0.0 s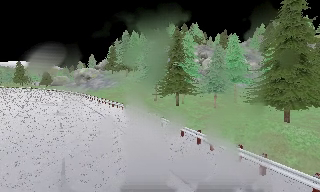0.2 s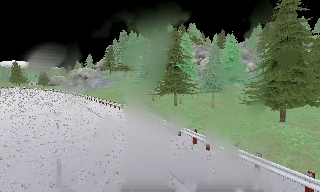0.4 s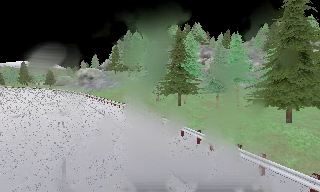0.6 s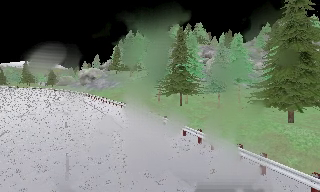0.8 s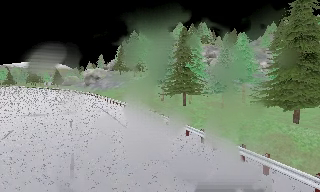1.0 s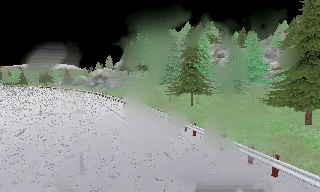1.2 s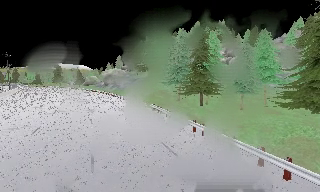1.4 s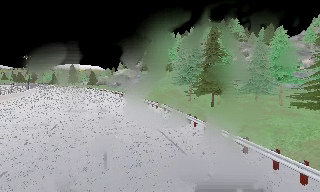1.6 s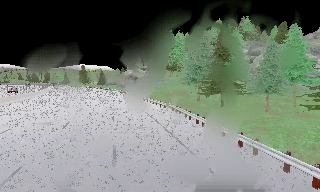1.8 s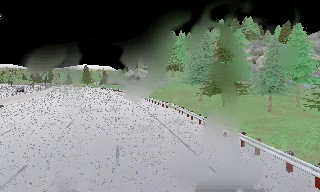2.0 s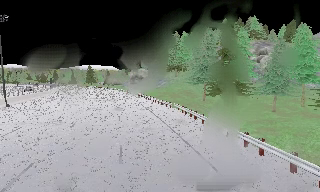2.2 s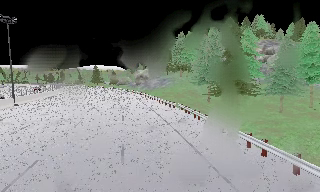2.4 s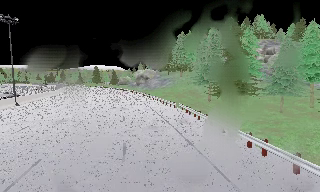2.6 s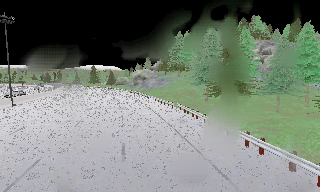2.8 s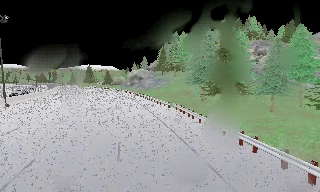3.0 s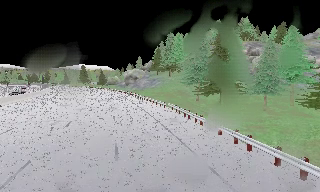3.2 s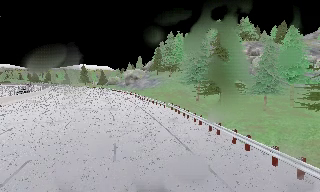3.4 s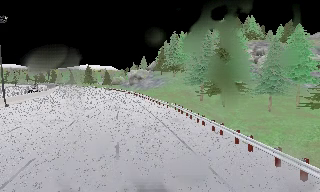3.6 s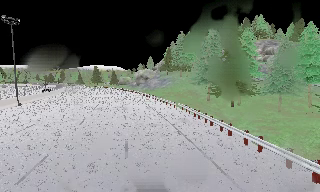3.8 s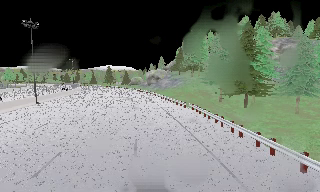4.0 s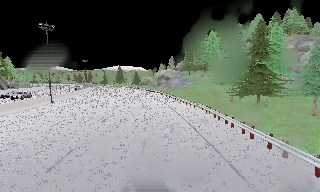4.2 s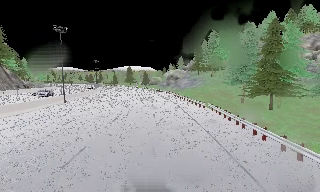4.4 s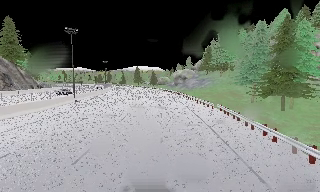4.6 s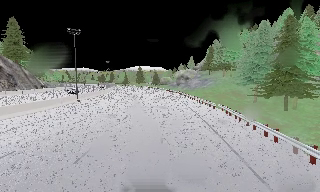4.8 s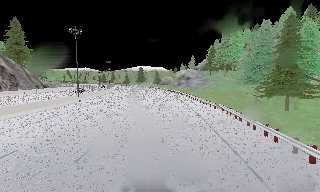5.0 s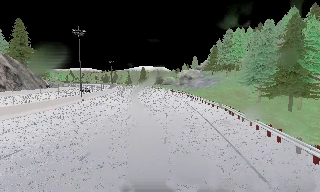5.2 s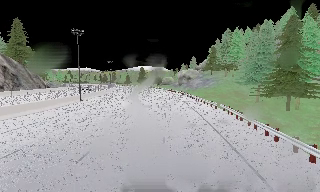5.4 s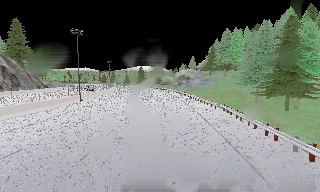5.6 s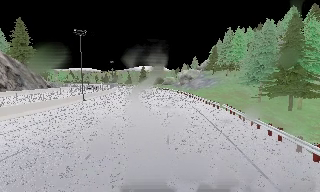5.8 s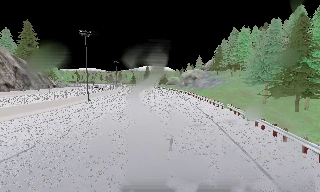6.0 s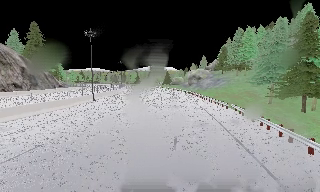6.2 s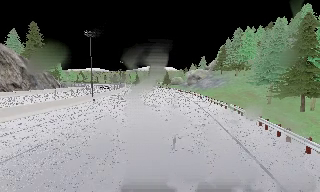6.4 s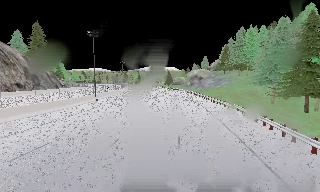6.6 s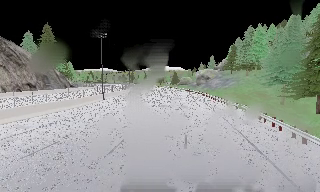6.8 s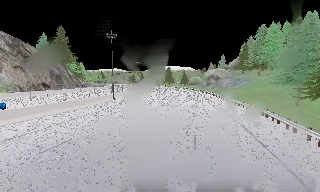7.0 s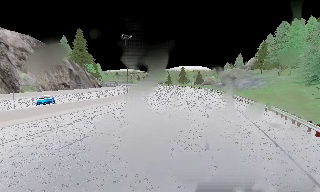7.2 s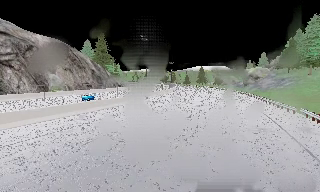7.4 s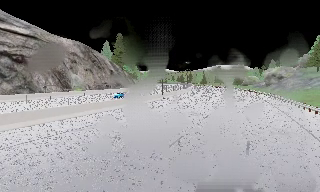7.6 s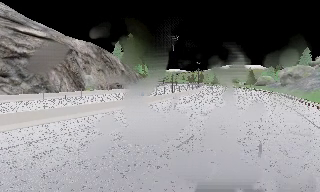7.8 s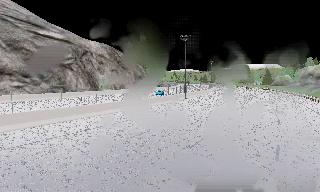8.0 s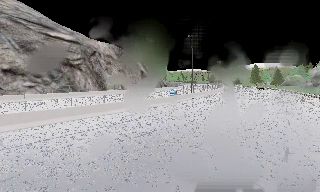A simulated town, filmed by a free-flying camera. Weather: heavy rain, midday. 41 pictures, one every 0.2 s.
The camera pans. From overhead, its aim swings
counterclockwise.
The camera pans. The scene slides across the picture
to the right.
0.0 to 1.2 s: The camera shifts only a little, or ends up much as it began.
1.2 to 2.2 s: The camera pans to its left, which is counterclockwise from overhead, by about 10 degrees.
2.2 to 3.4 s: The camera shifts only a little, or ends up much as it began.
3.4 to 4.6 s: The camera pans to its left, which is counterclockwise from overhead, by about 15 degrees.
4.6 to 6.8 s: The camera pans to its left, which is counterclockwise from overhead, by about 10 degrees. It travels backward, about 0.5 m, so what stands in front gets smaller.
6.8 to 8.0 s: The camera pans to its left, which is counterclockwise from overhead, by about 30 degrees.
The film runs backward here.
